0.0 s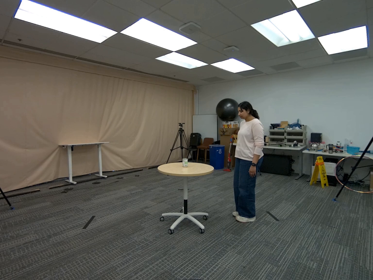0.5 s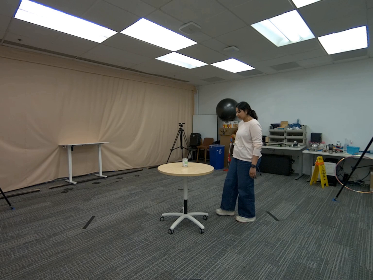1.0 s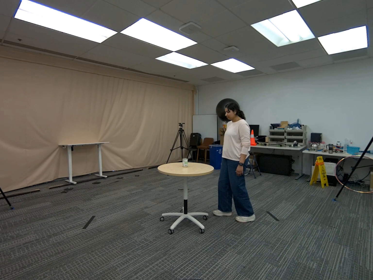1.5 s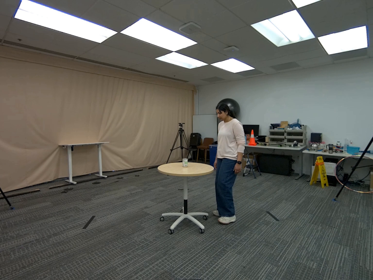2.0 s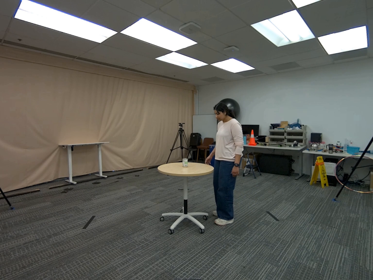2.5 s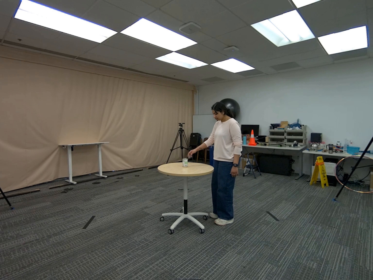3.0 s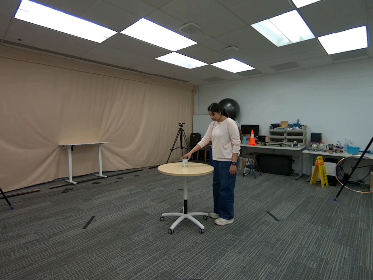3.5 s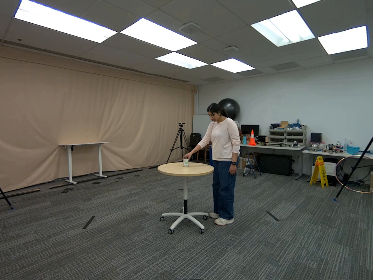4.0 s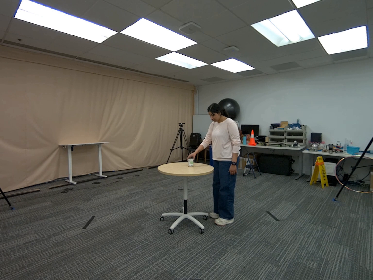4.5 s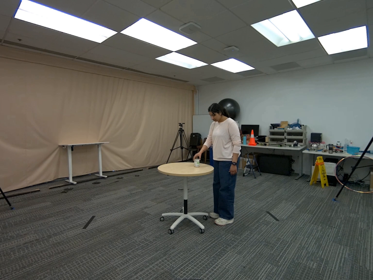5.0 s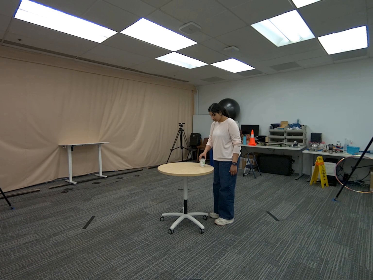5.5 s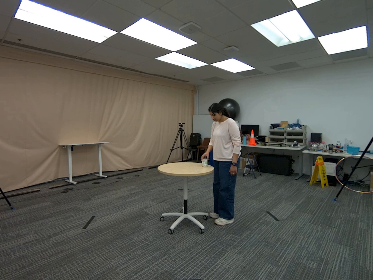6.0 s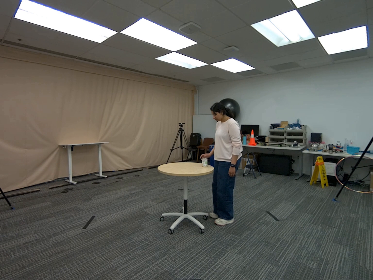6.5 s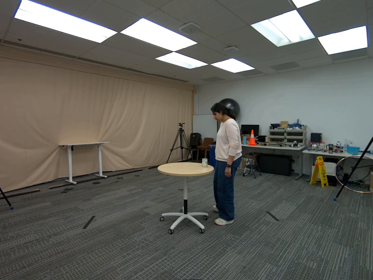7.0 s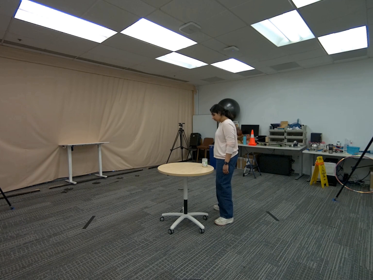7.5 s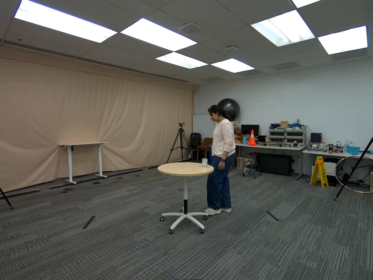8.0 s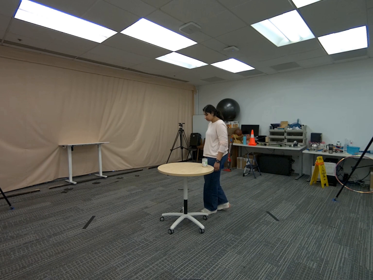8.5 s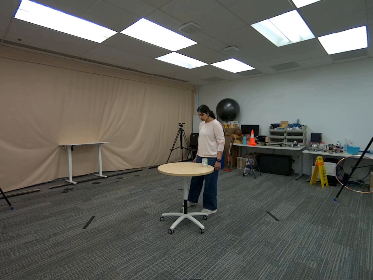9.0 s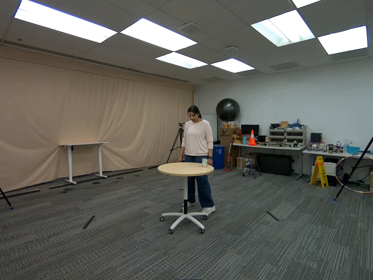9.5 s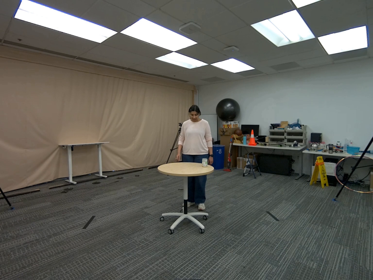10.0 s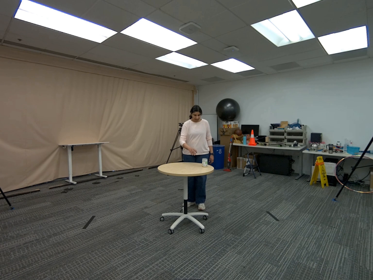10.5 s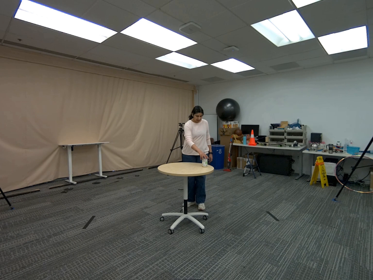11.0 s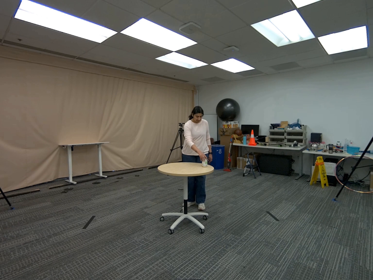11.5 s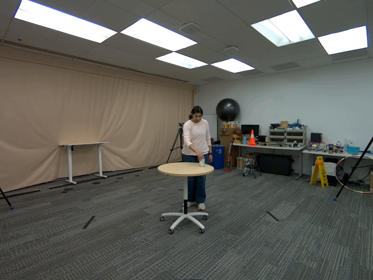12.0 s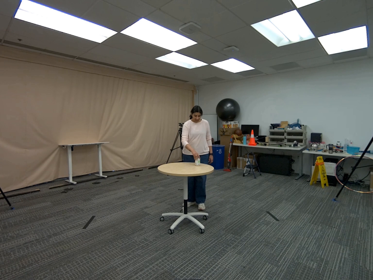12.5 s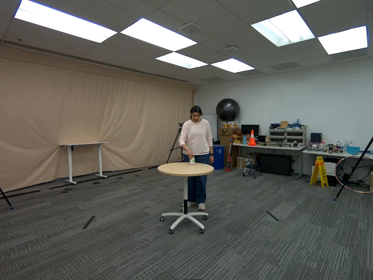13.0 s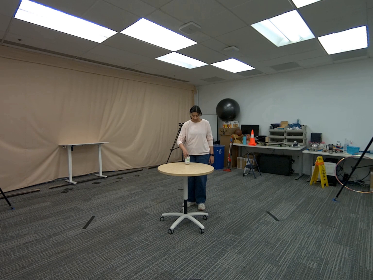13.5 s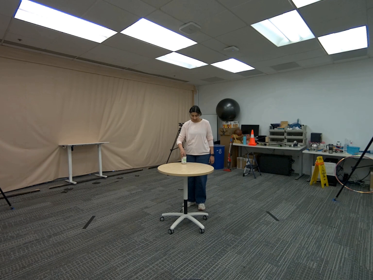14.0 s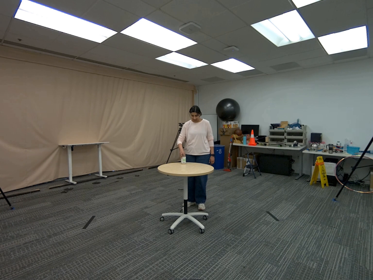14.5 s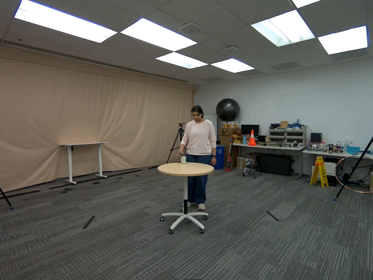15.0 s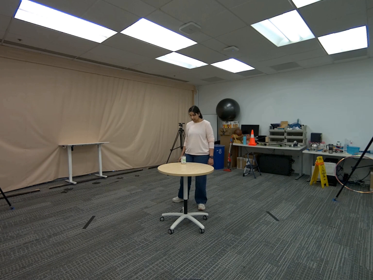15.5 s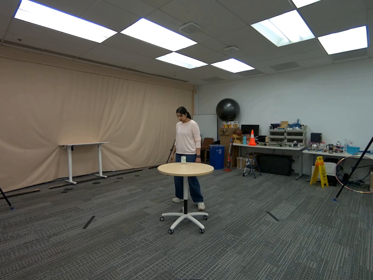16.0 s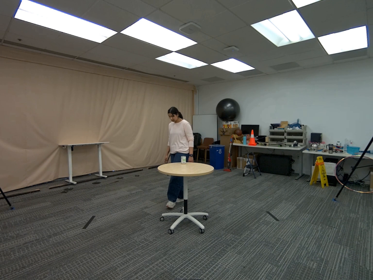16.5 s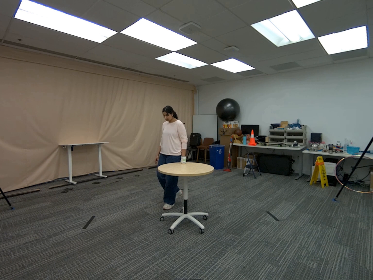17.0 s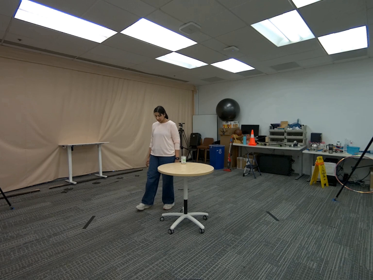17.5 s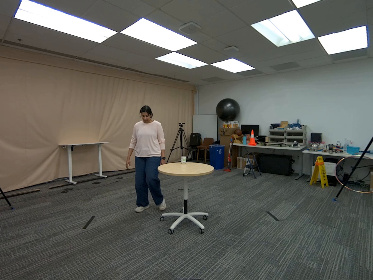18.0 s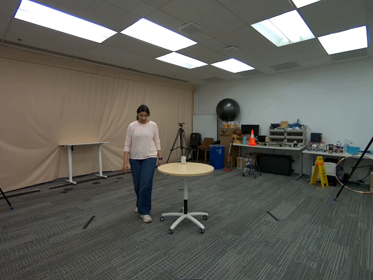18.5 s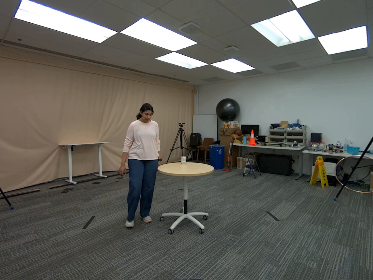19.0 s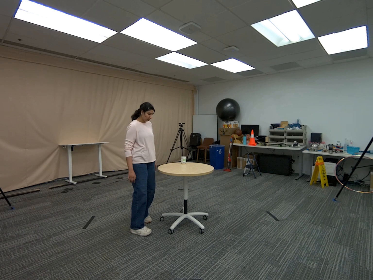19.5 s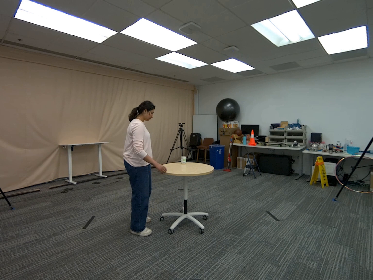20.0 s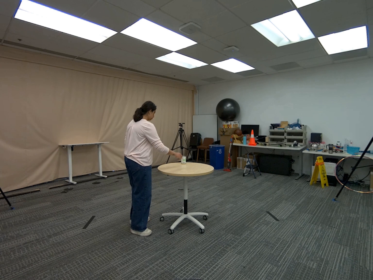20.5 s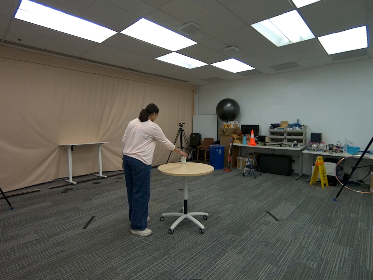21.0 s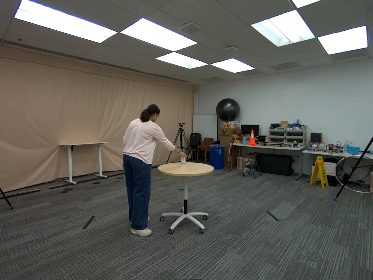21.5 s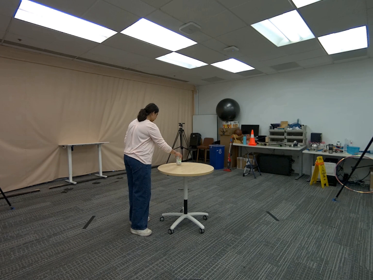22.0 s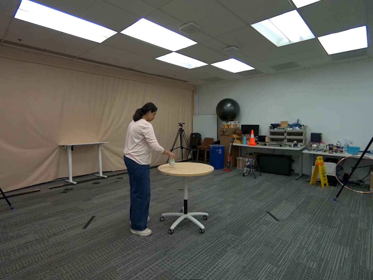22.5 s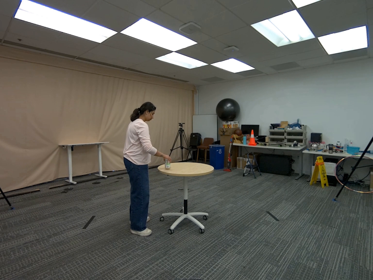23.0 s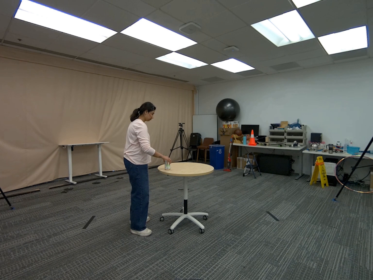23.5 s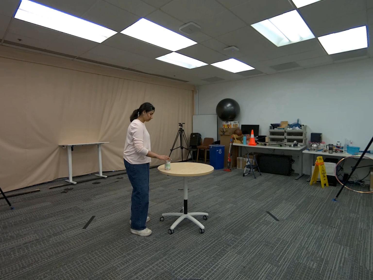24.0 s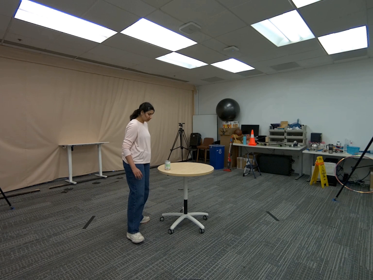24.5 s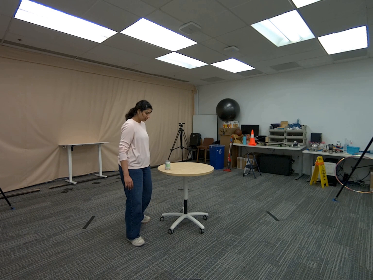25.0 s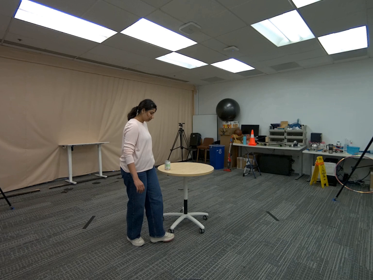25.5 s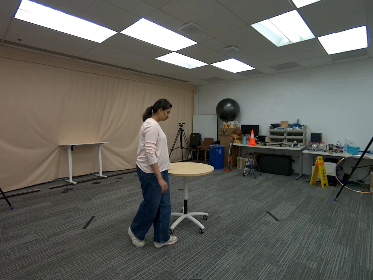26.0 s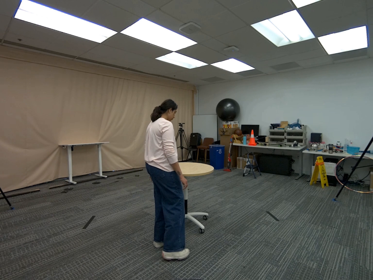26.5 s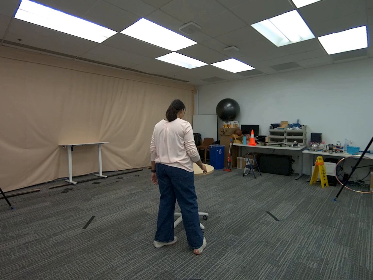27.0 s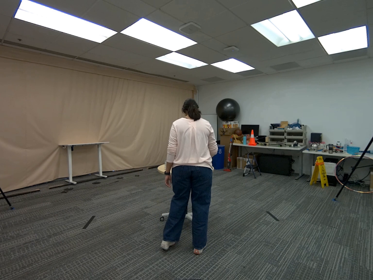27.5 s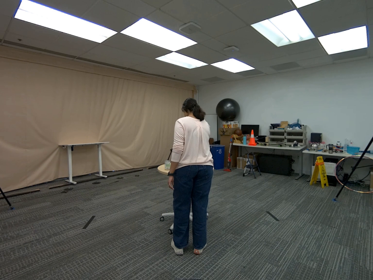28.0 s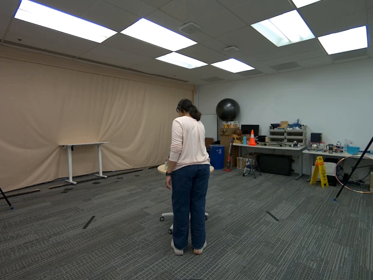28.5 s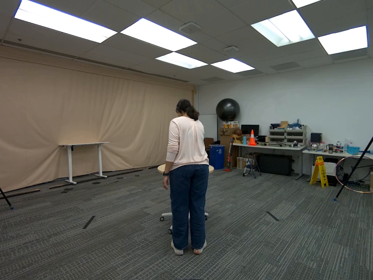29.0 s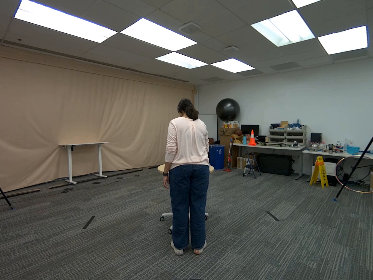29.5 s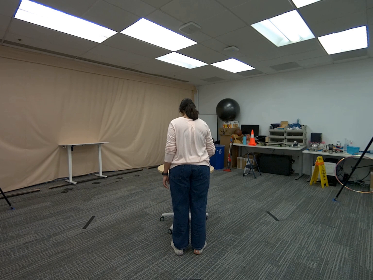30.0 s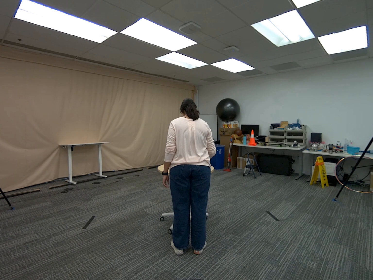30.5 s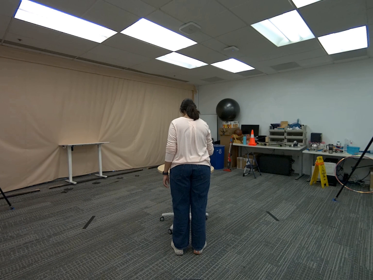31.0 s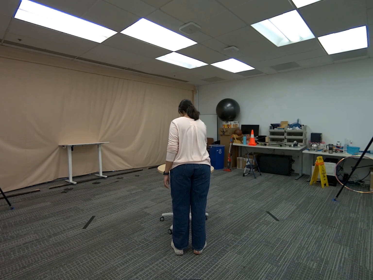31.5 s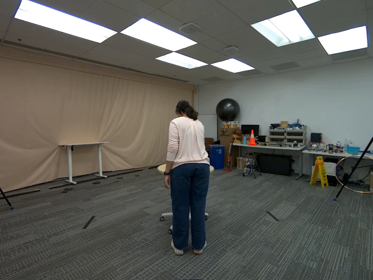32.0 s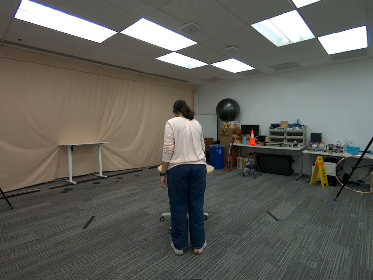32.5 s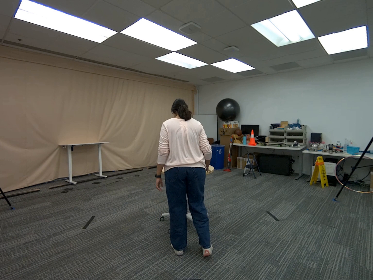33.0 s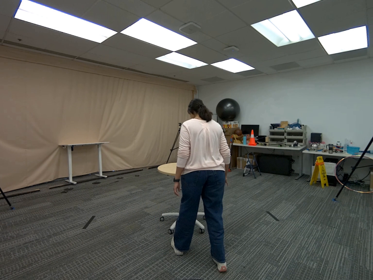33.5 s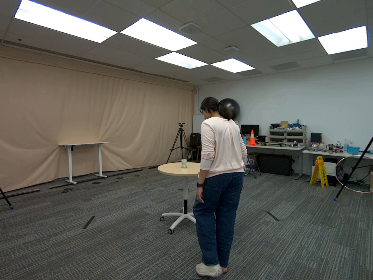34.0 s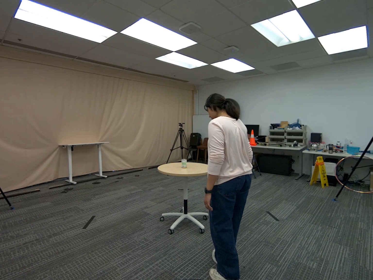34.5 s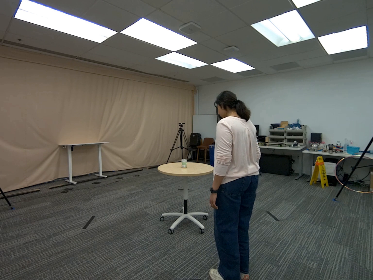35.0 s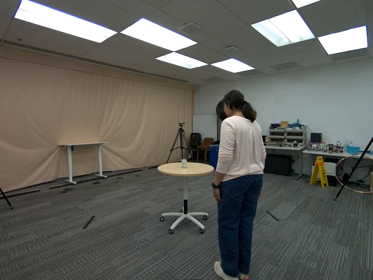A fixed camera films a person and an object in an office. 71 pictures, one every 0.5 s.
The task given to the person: Walk over to the corn can on the round table and pull the corn can towards you. Continue to pull the can towards you as you move around the table. Place the corn can in the center of the table when complete.
